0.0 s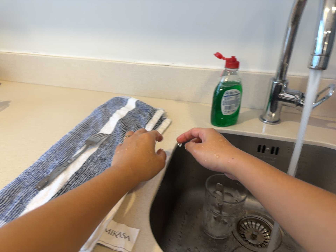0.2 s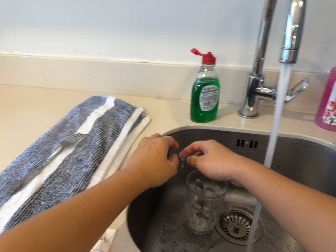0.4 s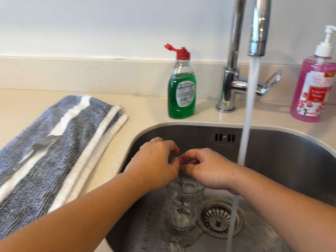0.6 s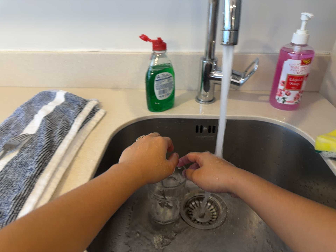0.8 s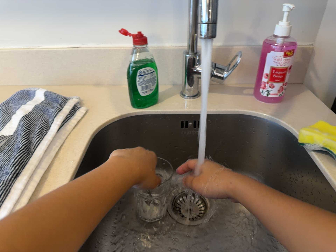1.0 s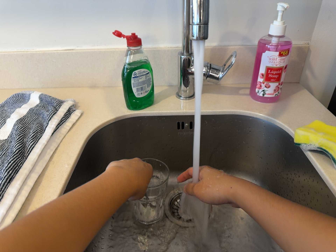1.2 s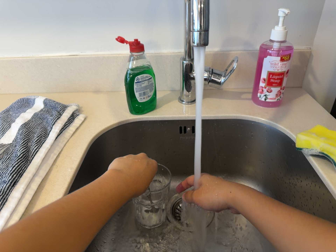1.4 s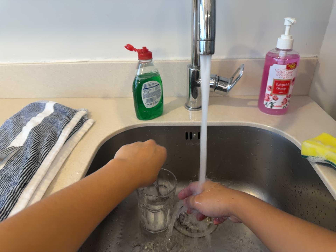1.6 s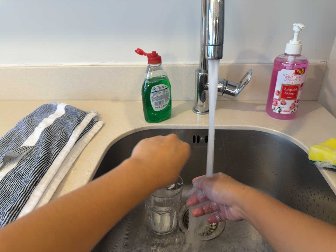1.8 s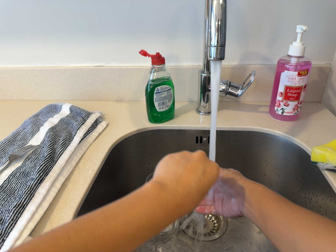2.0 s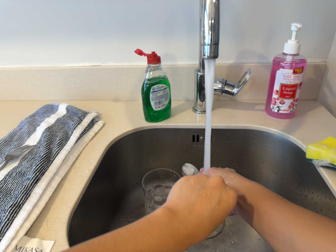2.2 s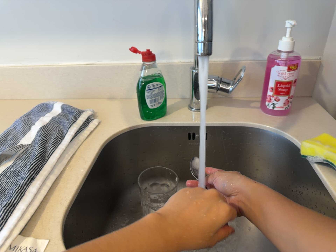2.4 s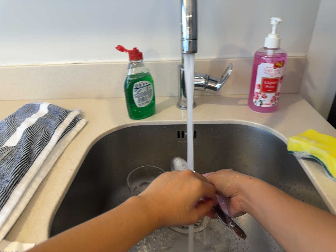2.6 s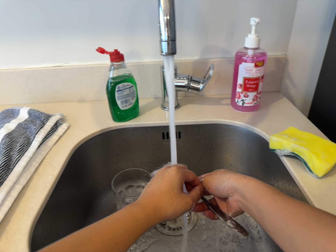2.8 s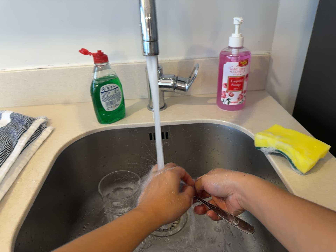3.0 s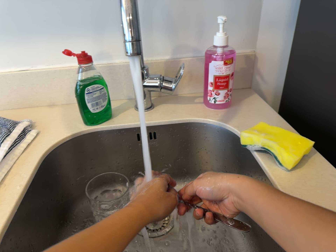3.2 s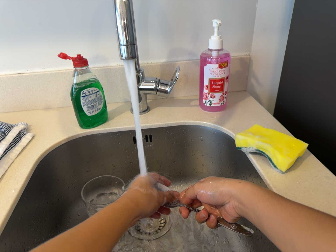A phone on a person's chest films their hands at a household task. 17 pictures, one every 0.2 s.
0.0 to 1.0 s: The scene slides to the left, as the camera pans about 10 degrees to its right. It travels to its right, about 9 cm, so close, fixed things drift to the left. It rolls about its line of sight by about 10 degrees, and the scene rotates counterclockwise.
1.0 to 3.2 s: The camera travels to its right, about 6 cm, so close, fixed things drift to the left.
The film runs forward here.
